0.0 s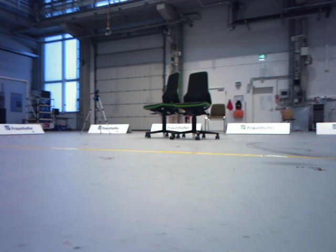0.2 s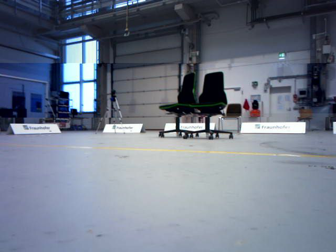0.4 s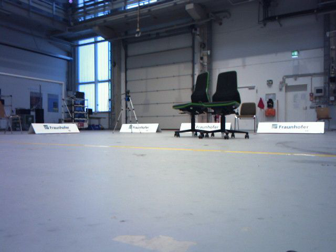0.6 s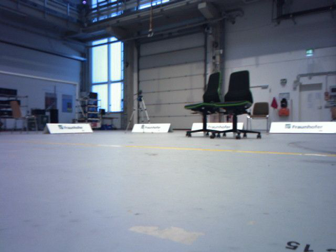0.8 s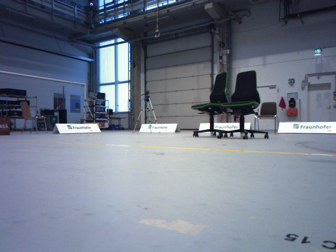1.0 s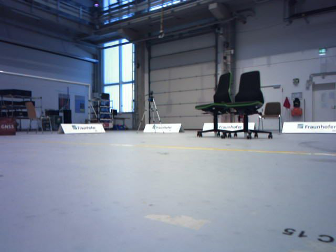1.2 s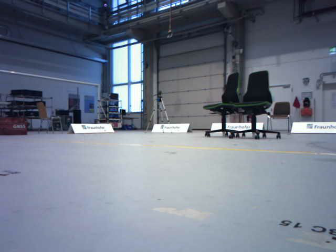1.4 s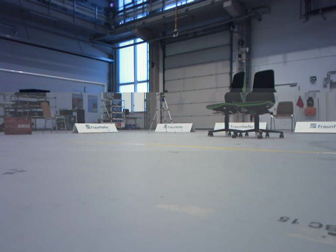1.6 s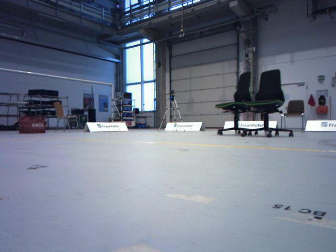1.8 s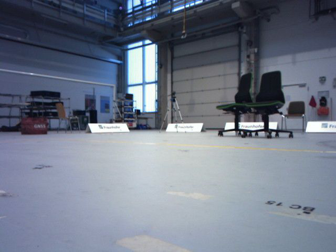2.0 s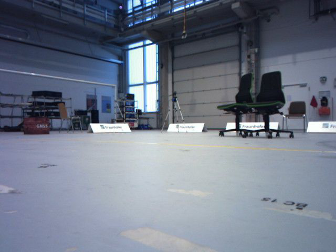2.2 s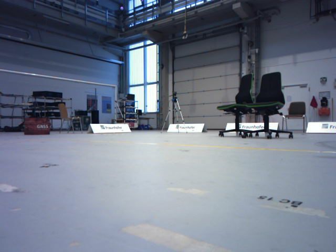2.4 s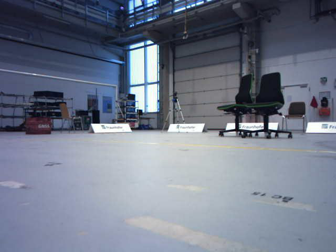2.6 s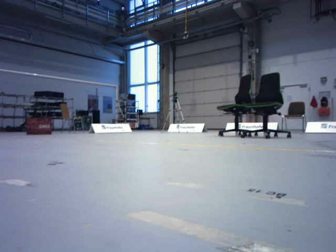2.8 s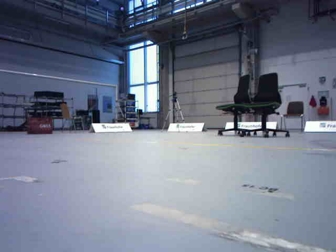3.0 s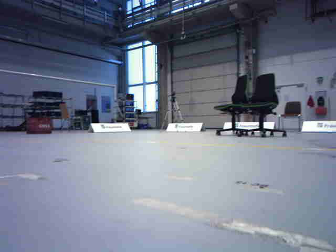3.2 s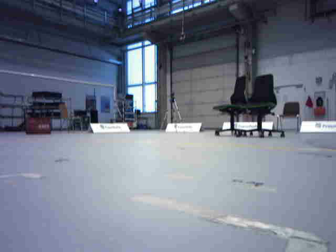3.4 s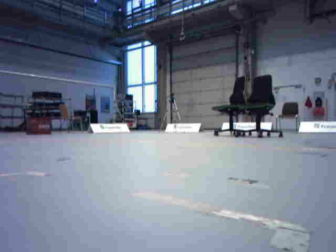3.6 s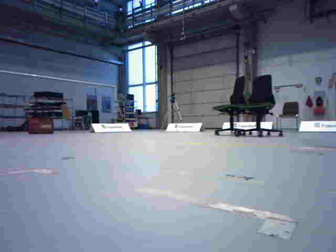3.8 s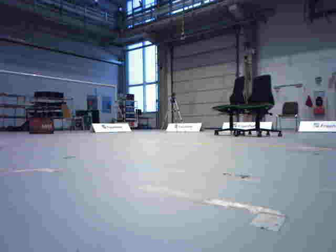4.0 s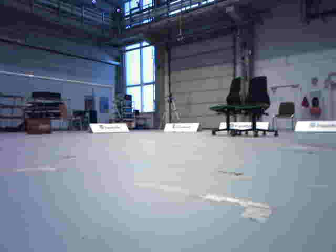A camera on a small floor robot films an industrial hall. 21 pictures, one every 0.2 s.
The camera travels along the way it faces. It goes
backward.
0.0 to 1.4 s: The camera pans to its left, which is counterclockwise from overhead, by about 15 degrees. It travels backward, about 0.3 m, so what stands in front gets smaller.
1.4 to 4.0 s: The camera travels backward, about 0.5 m, so what stands in front gets smaller.
The film runs backward here.
